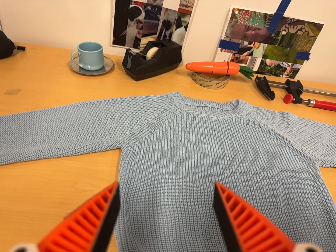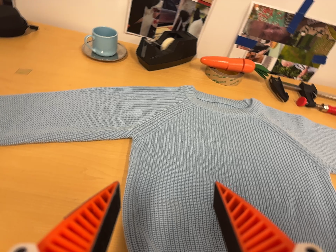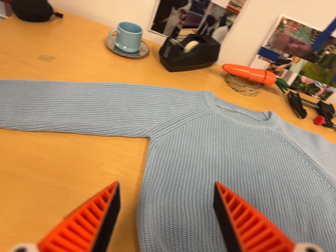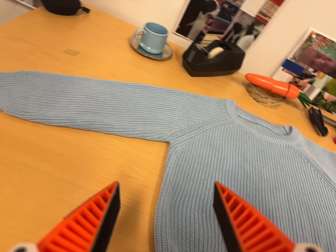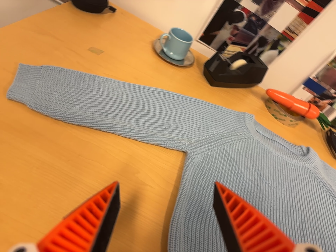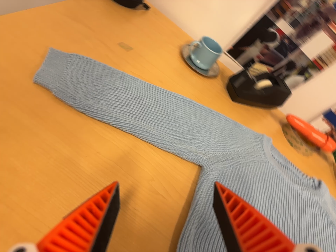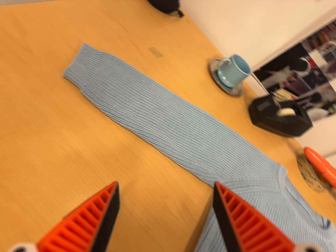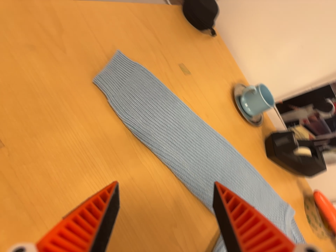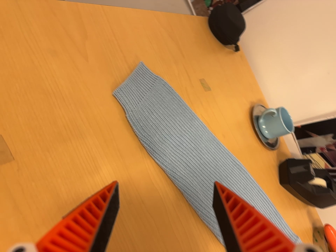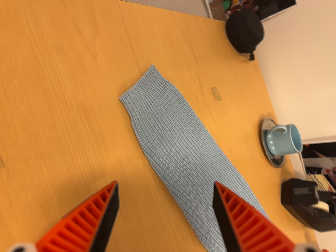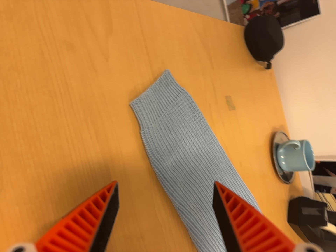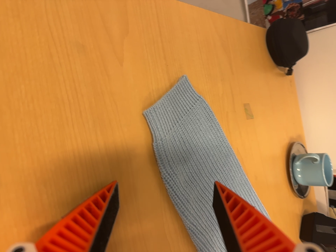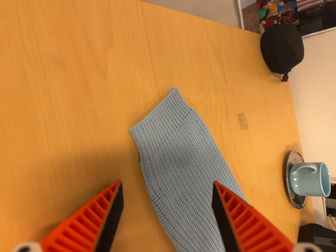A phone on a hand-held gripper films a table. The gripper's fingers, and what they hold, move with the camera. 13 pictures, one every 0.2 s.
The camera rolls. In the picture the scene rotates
clockwise.
0.0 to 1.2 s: The camera travels to its left, about 20 cm, so close, fixed things drift to the right. It rolls about its line of sight by about 45 degrees, and the scene rotates clockwise.
1.2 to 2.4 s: The camera travels toward the top of its view, forward and to its left, about 18 cm, so close, fixed things drift downward. It rolls about its line of sight by about 30 degrees, and the scene rotates clockwise.
The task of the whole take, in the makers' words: left arm across.
The film runs forward here.
